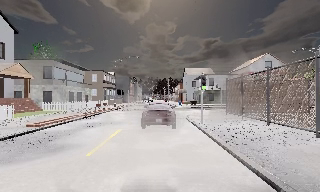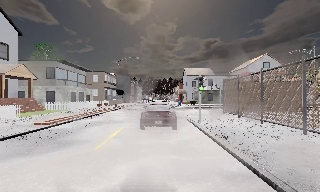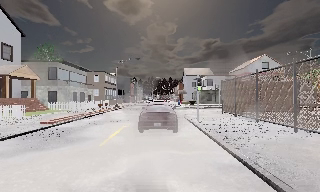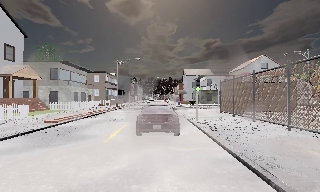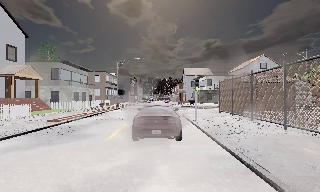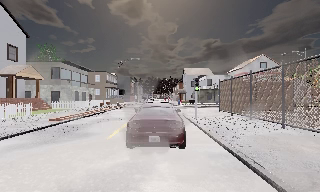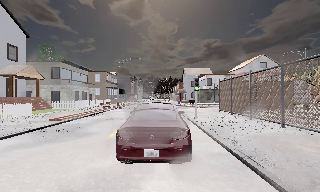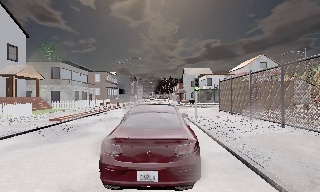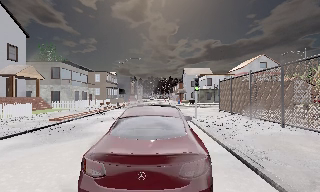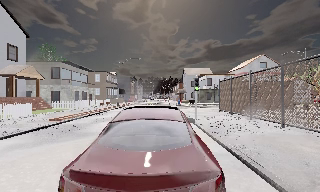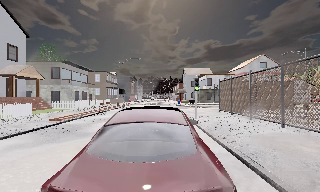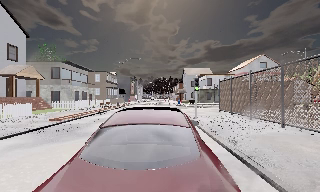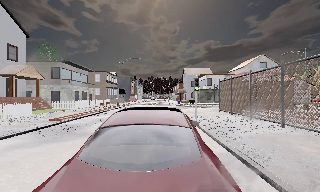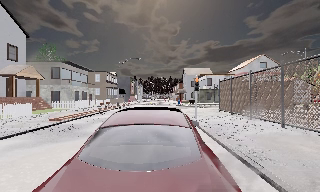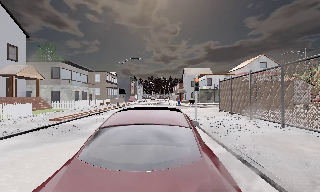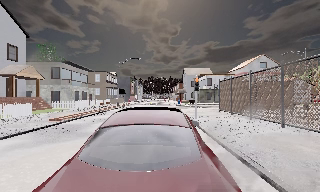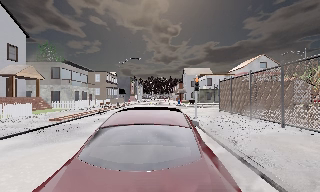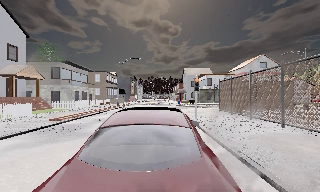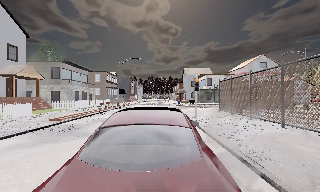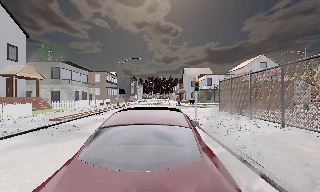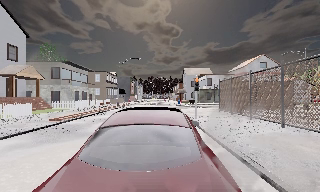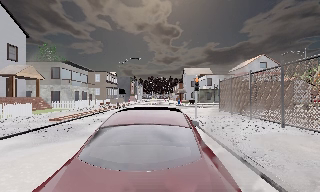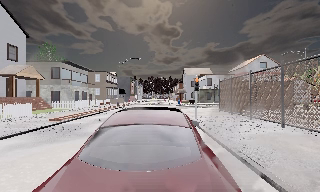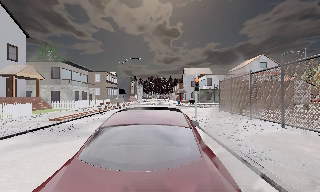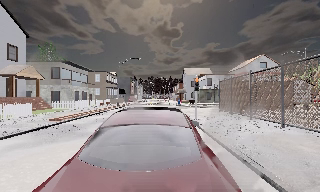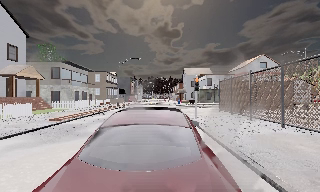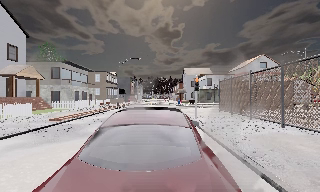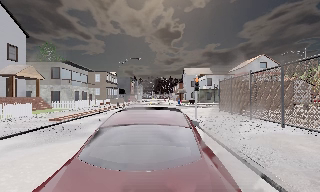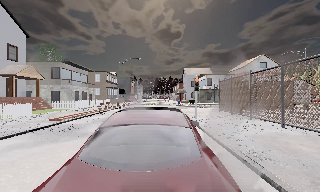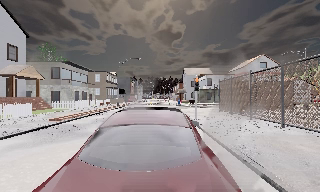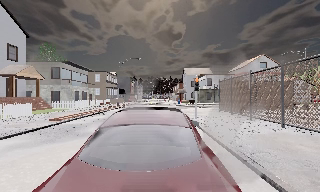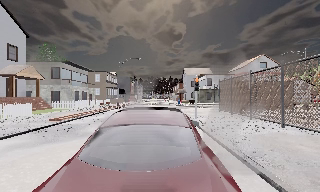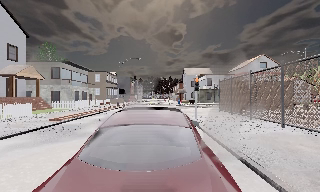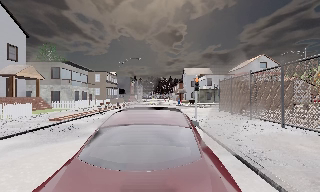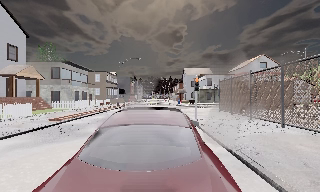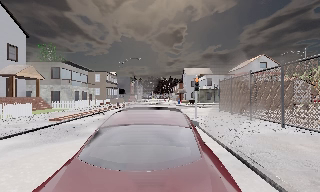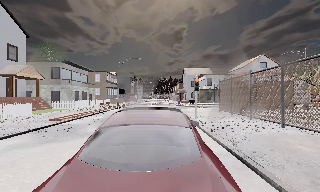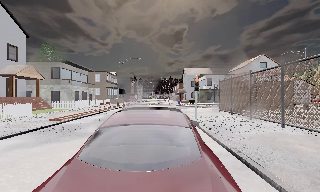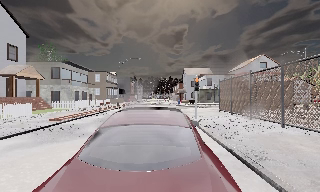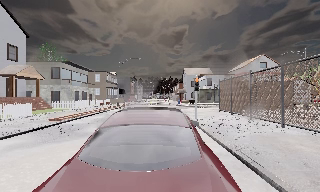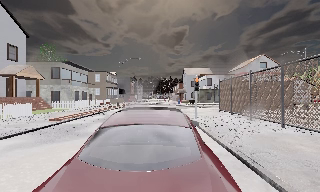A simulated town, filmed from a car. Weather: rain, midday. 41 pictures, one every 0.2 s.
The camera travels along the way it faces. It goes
backward.
0.0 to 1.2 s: The camera travels backward, about 1.5 m, so what stands in front gets smaller. It loses speed.
1.2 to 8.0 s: The camera keeps its place and its aim.
The film runs backward here.
